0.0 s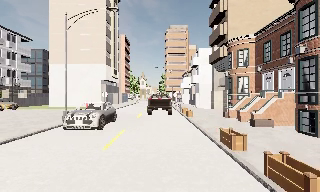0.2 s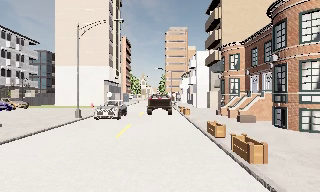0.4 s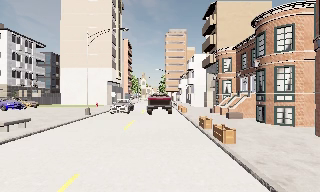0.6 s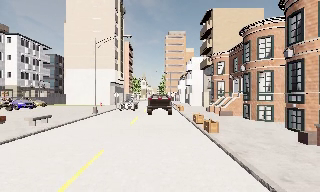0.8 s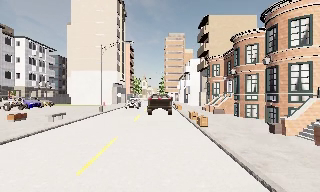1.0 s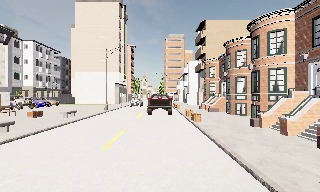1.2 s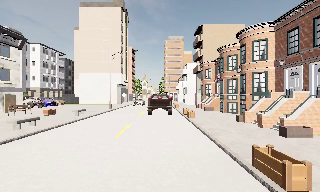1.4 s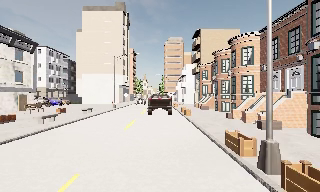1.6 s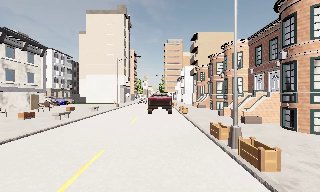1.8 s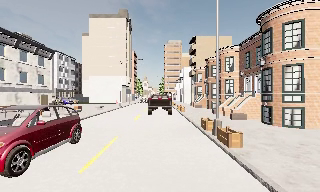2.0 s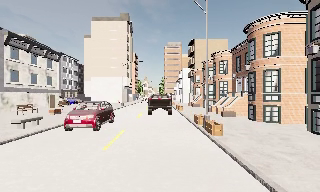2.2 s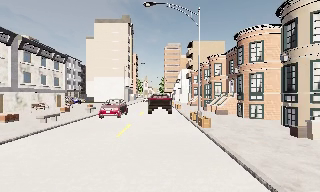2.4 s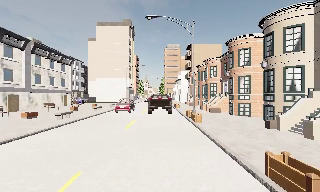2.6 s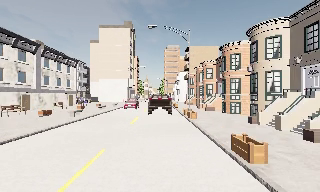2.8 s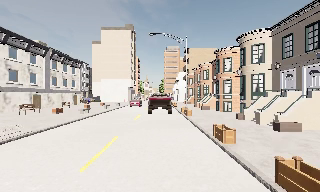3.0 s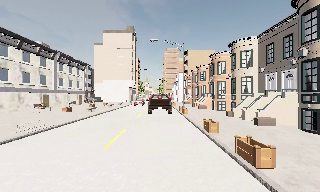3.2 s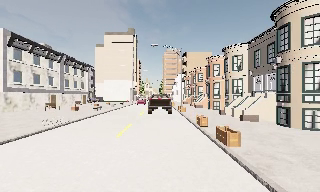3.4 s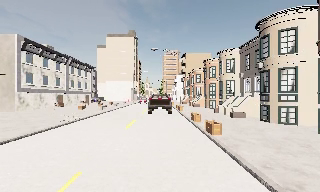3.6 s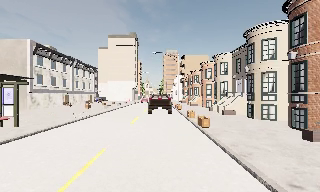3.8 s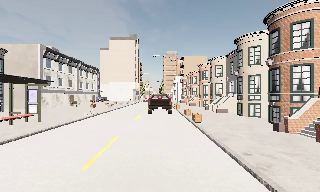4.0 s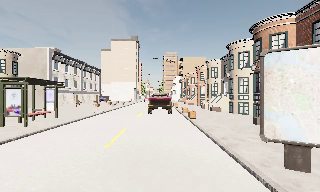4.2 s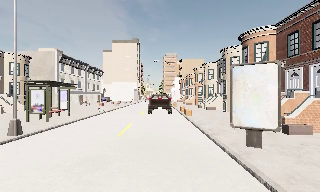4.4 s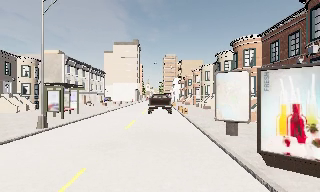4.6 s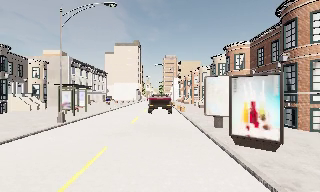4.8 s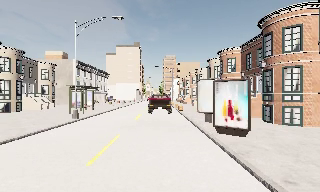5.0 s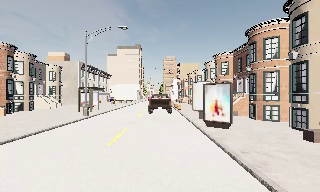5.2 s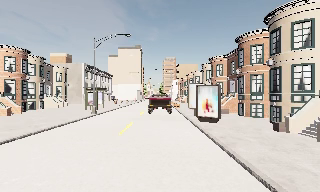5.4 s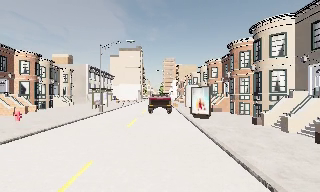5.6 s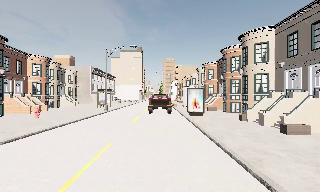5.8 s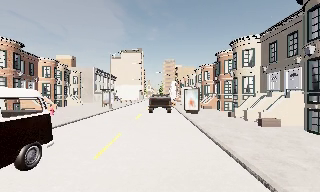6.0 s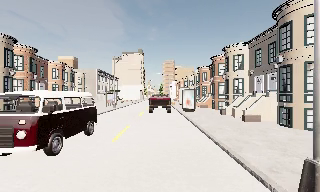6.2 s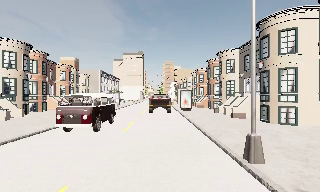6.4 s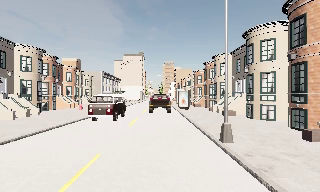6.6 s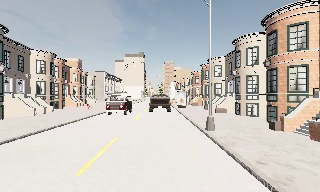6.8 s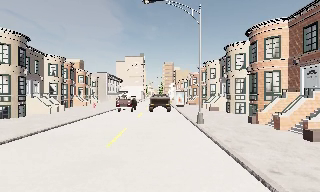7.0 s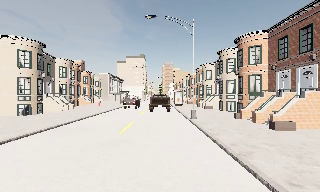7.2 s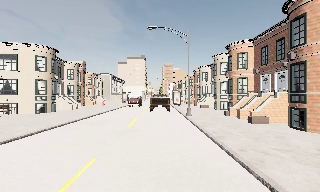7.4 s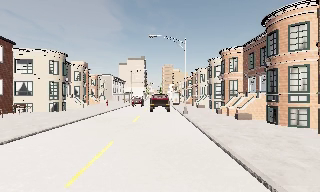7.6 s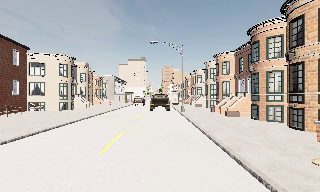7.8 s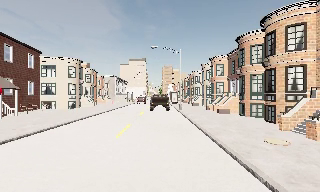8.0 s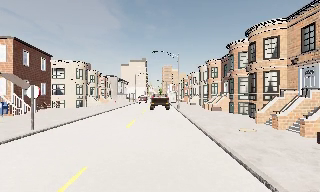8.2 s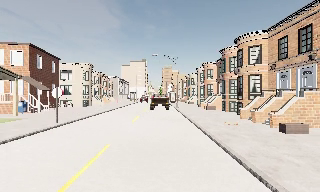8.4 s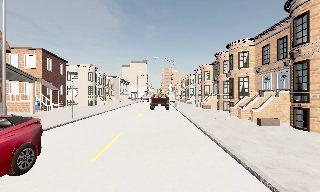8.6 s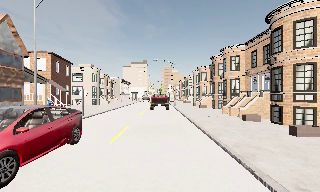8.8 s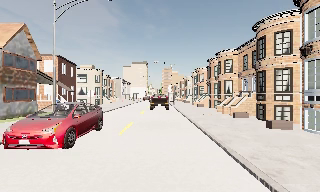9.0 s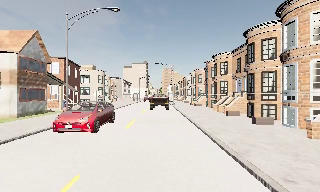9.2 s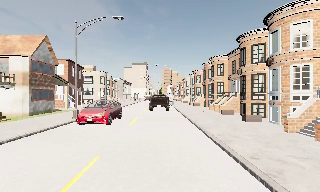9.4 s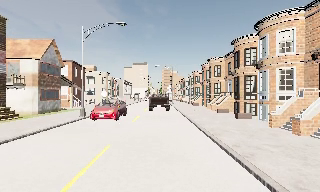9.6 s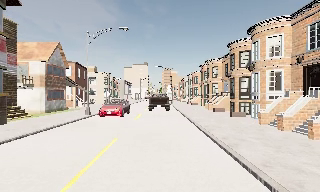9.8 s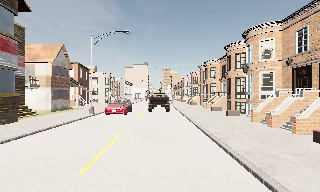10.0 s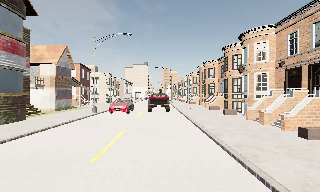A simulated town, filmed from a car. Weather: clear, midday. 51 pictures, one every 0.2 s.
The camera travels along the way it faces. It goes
backward.
0.0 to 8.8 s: The camera travels backward, about 75 m, so what stands in front gets smaller.
8.8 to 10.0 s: The camera travels backward, about 6 m, so what stands in front gets smaller. It loses speed.
The film runs backward here.
